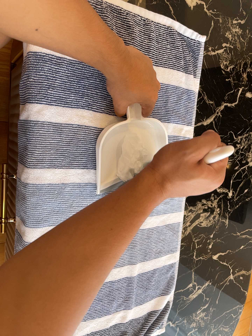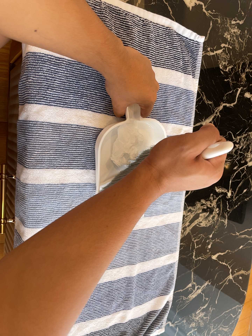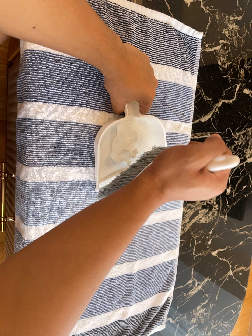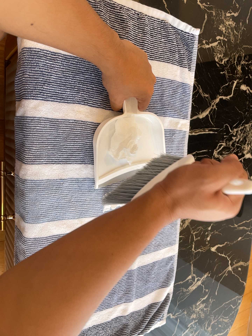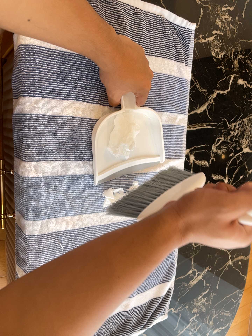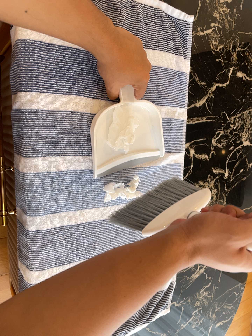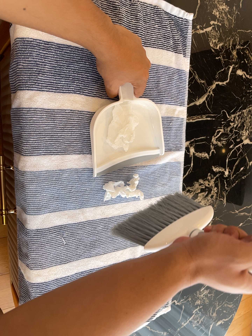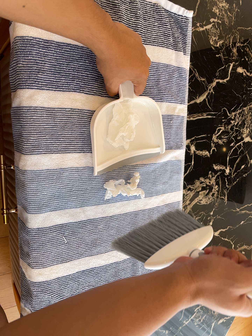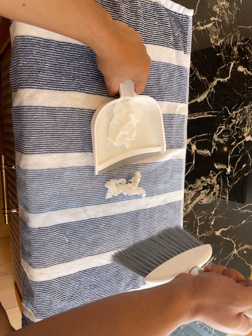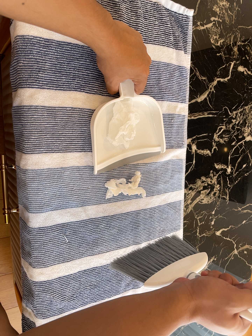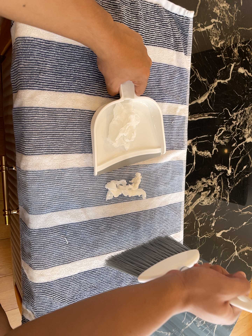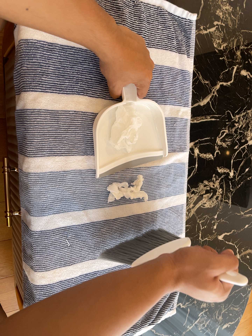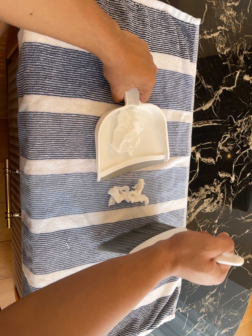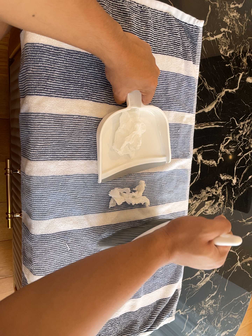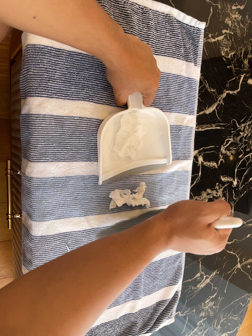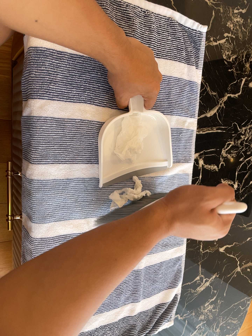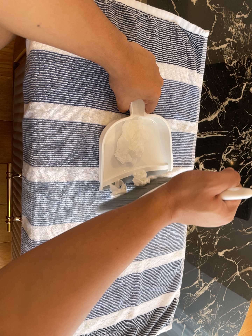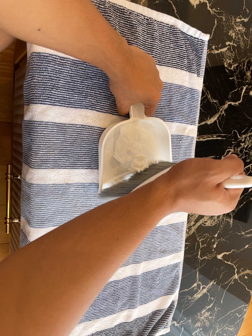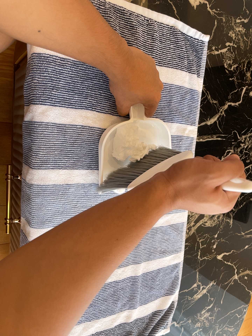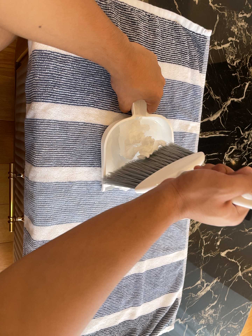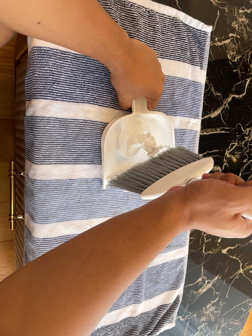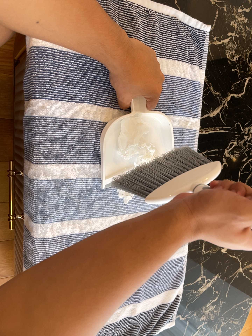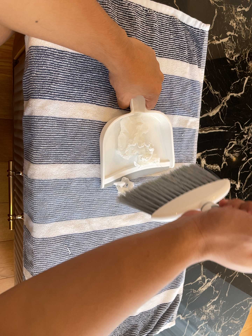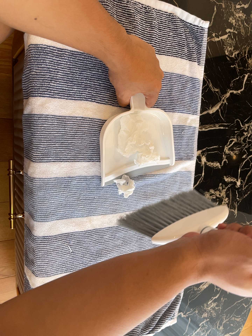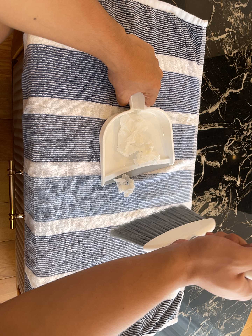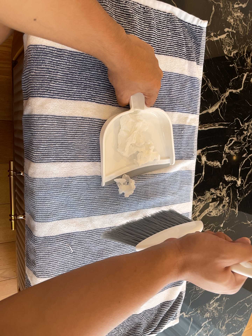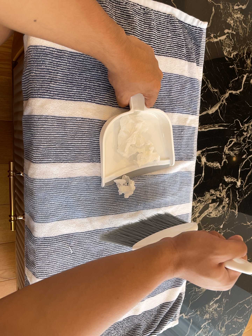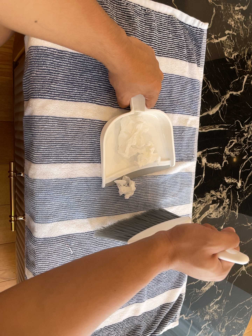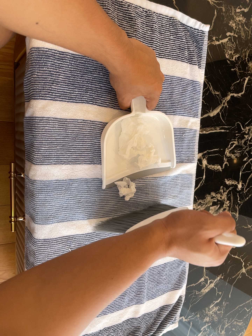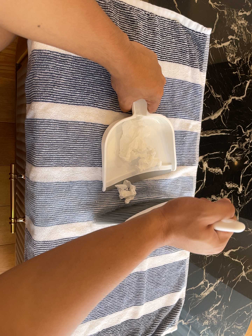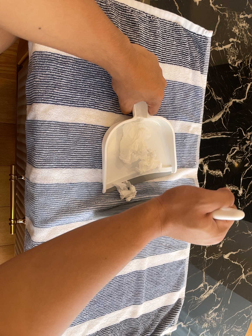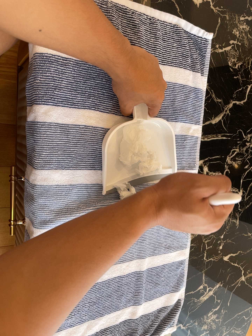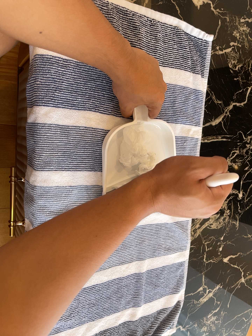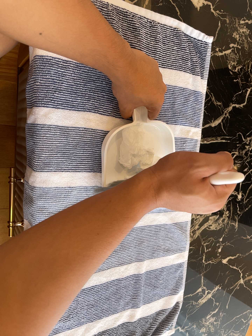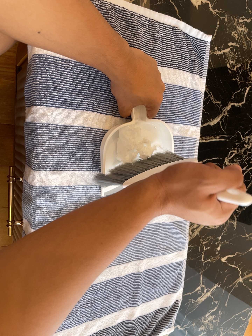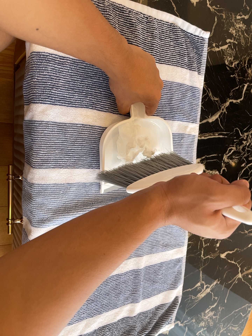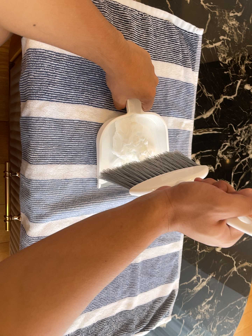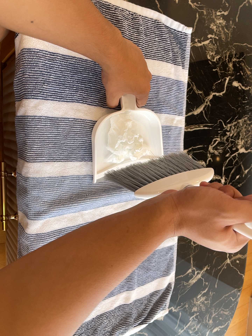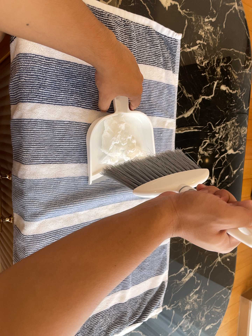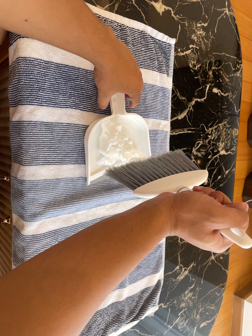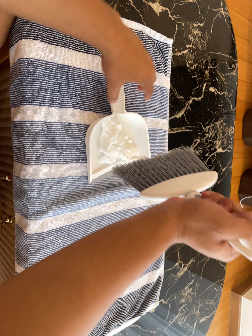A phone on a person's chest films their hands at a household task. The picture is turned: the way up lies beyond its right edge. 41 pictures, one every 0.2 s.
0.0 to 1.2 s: The camera shifts only a little, or ends up much as it began.
1.2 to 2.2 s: The camera keeps its place and its aim.
2.2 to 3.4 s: The camera shifts only a little, or ends up much as it began.
3.4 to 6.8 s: The camera shifts only a little, or ends up much as it began.
6.8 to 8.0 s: The camera travels backward, about 7 cm, so what stands in front gets smaller.
The film runs forward here.
